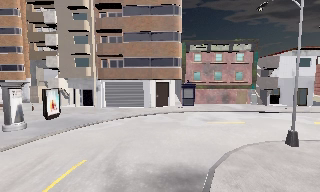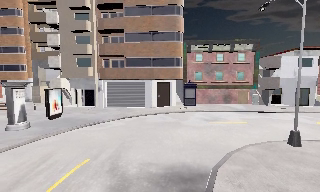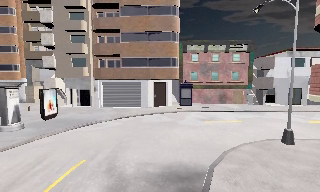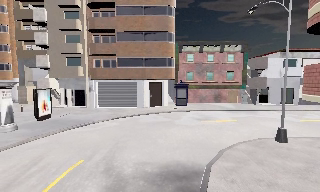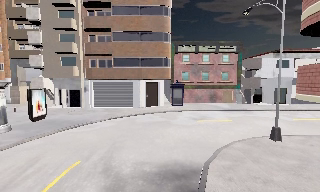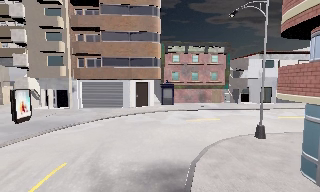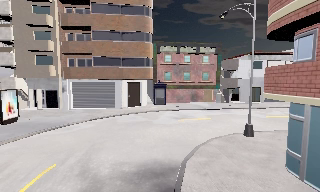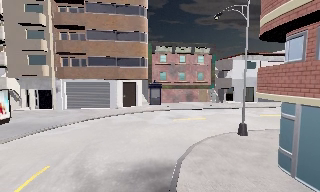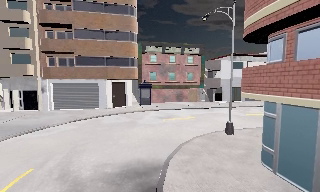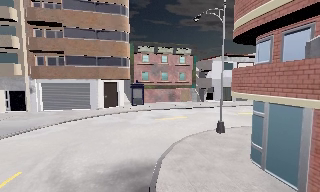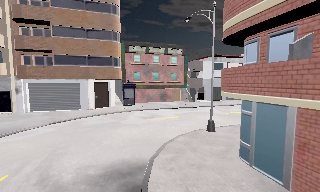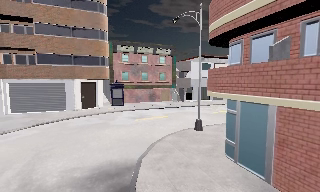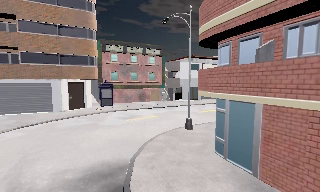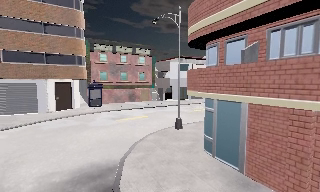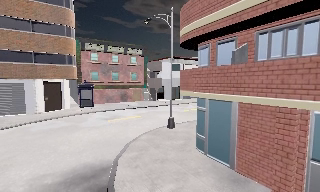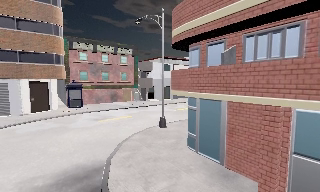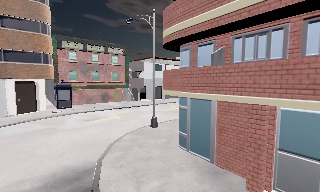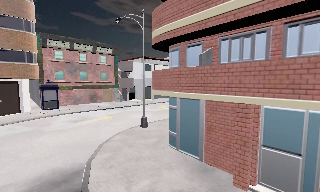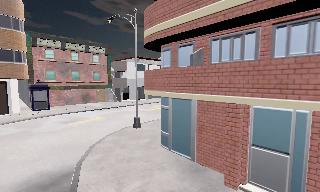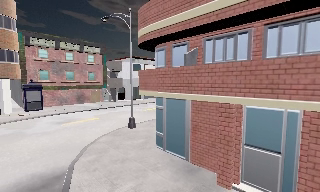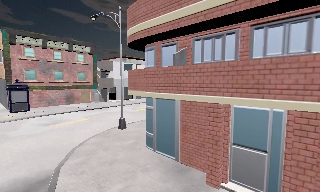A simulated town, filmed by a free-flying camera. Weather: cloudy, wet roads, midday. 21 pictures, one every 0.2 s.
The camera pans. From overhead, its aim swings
clockwise.
The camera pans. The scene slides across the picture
to the left.
0.0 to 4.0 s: The camera pans to its right, which is clockwise from overhead, by about 50 degrees. It travels backward, about 0.5 m.
The film runs backward here.
